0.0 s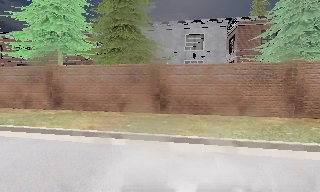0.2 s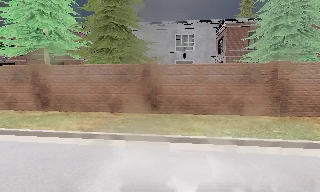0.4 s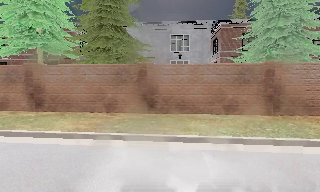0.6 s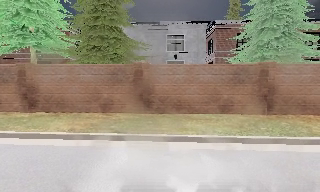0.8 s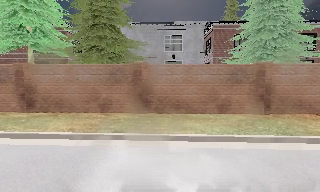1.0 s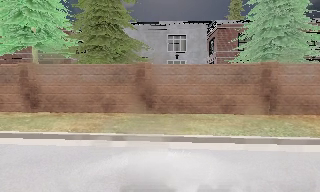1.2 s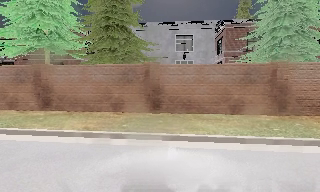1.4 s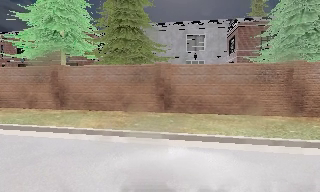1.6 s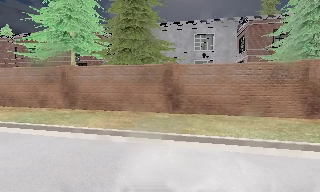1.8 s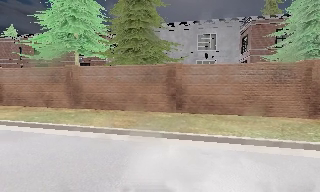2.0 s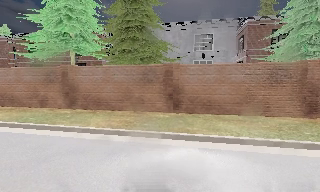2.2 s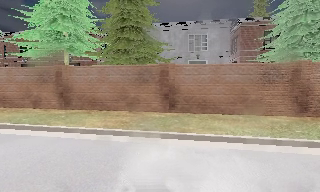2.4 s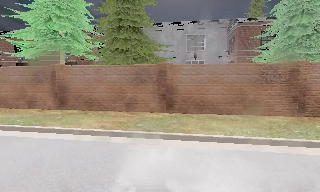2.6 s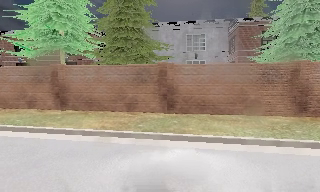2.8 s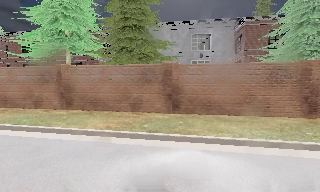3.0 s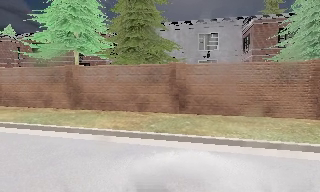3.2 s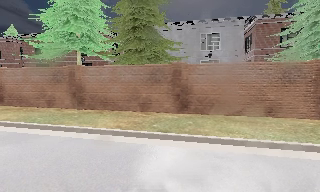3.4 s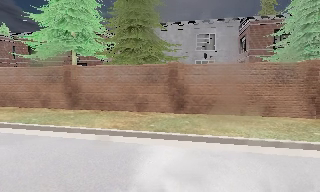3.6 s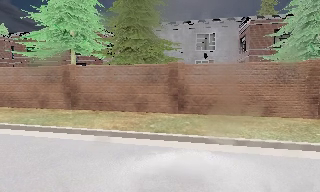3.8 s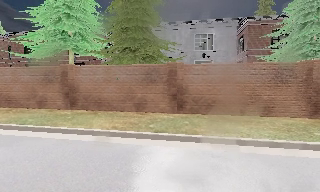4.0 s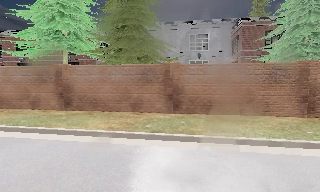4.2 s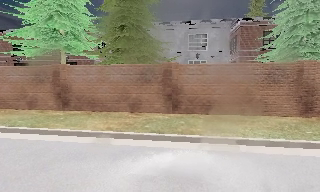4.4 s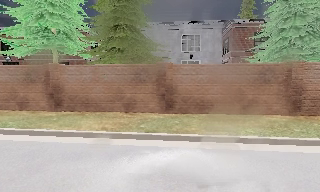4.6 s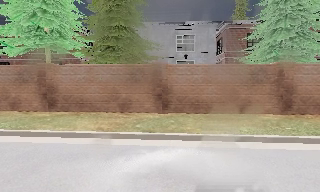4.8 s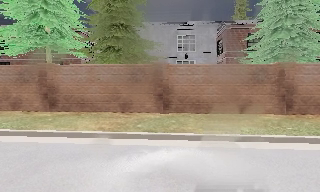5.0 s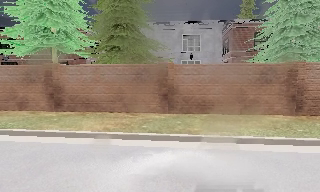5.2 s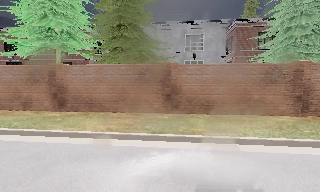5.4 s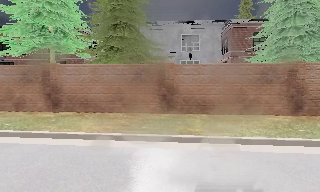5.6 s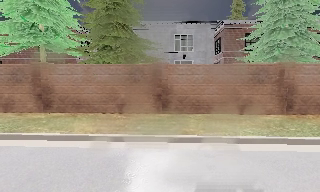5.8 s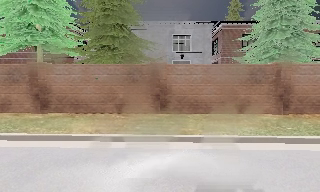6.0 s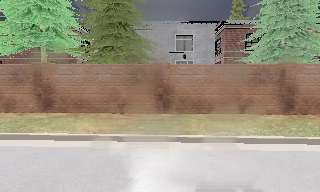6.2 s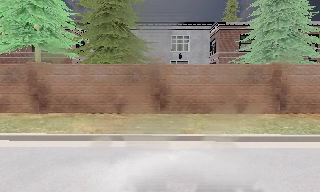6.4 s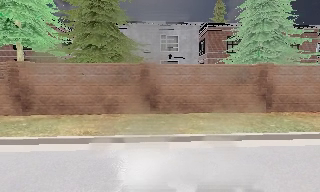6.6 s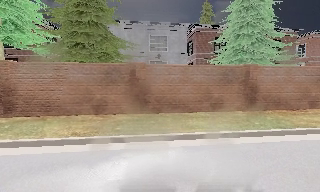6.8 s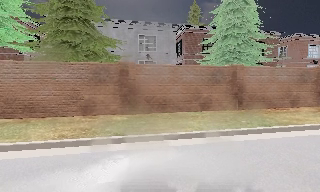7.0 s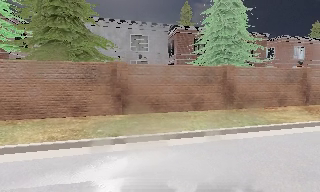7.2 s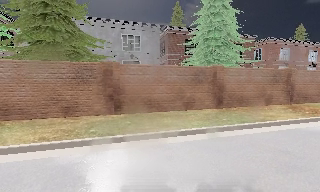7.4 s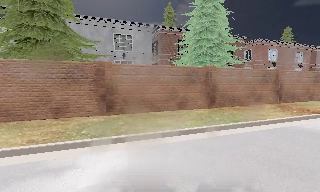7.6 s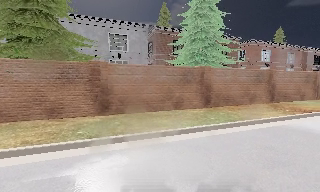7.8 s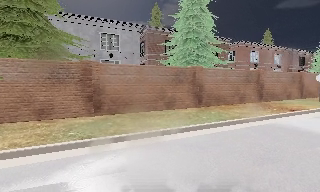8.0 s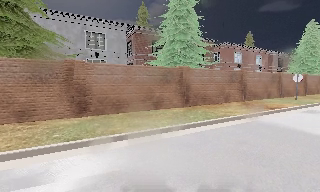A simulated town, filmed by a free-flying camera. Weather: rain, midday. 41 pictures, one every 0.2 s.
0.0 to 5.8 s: The camera travels to its left, about 1 m.
5.8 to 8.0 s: The camera pans to its right, which is clockwise from overhead, by about 30 degrees.
The film runs forward here.
